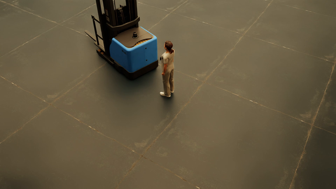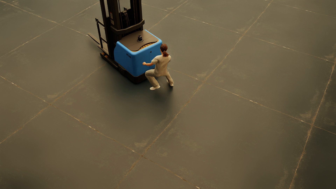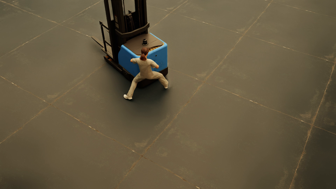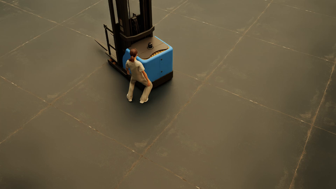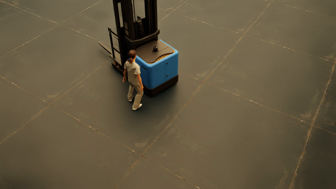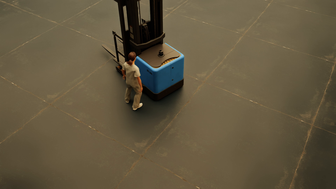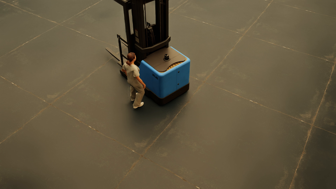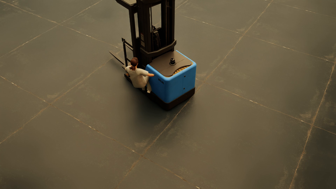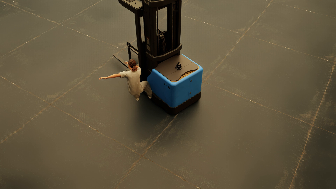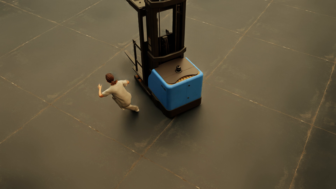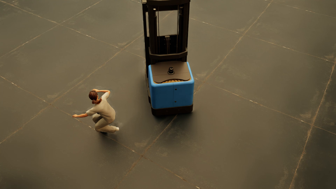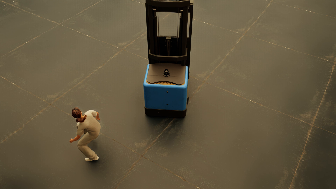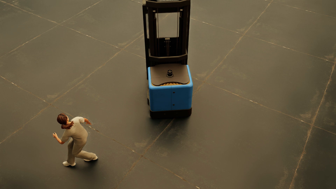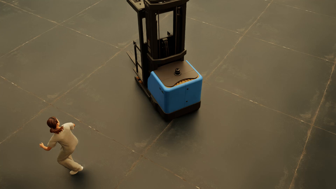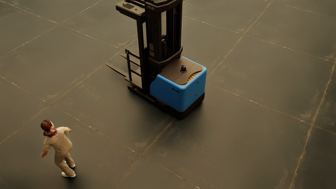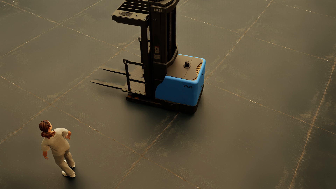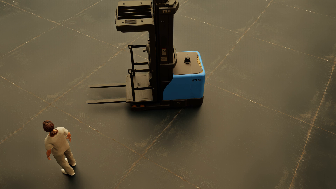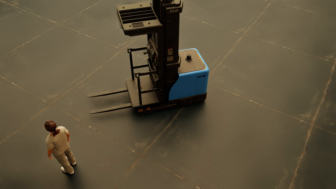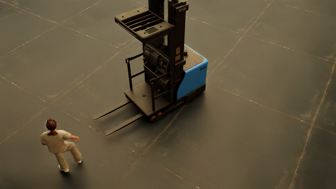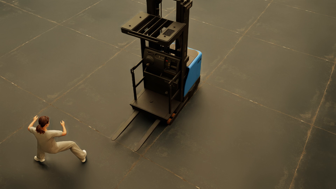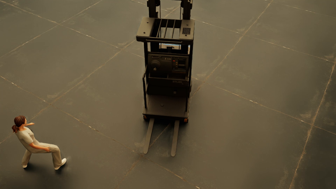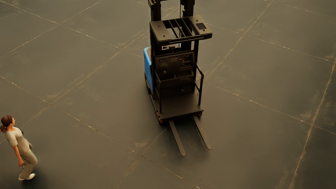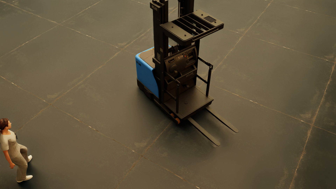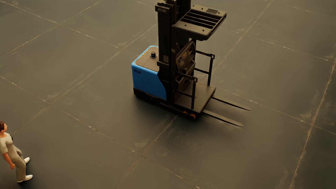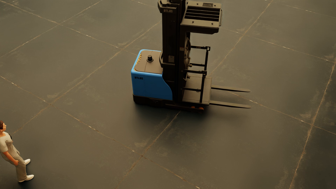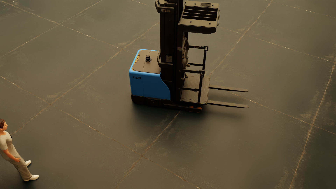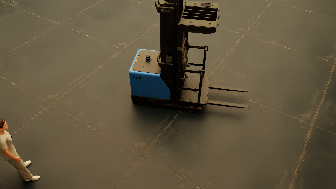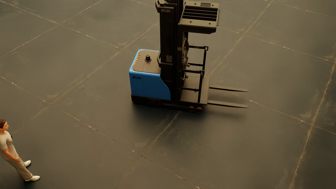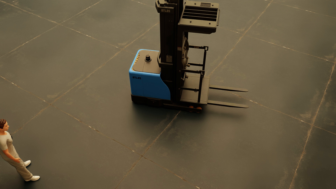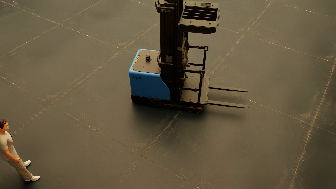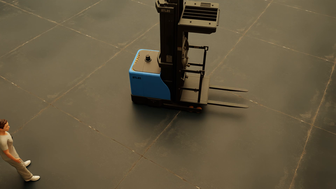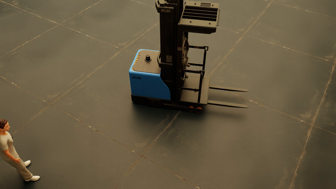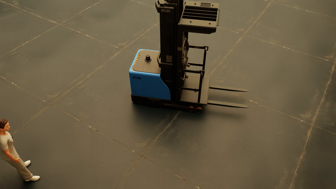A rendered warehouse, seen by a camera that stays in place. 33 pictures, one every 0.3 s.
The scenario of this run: Near miss between a forklift and a person.
